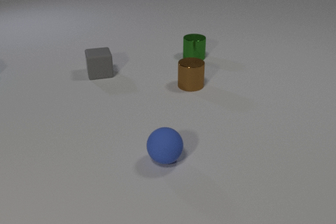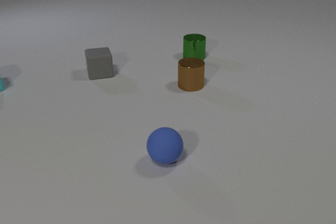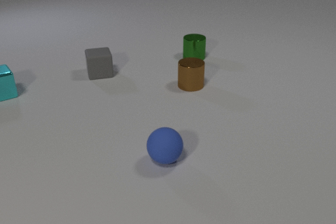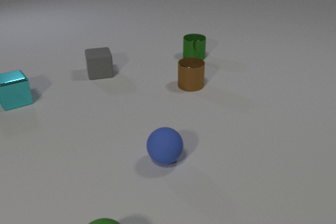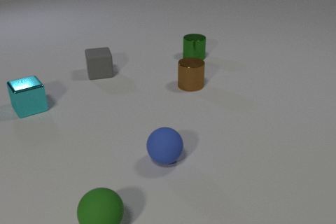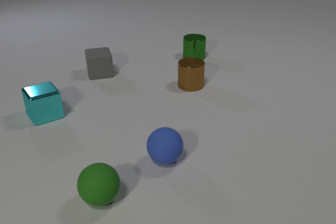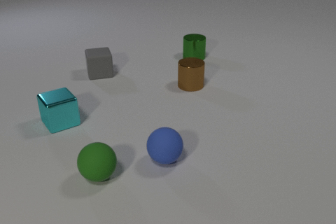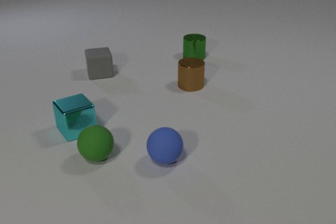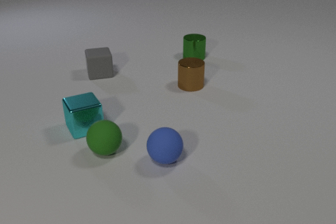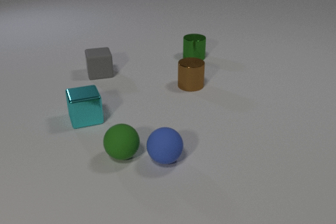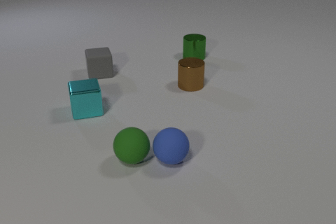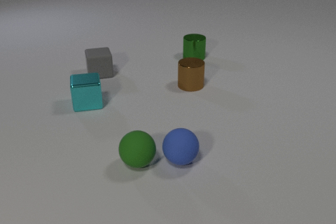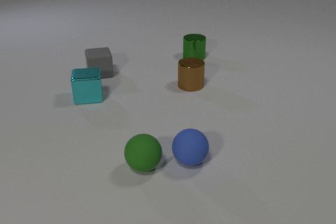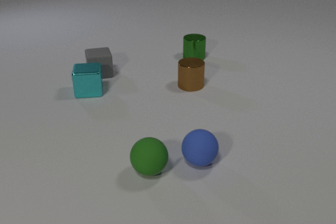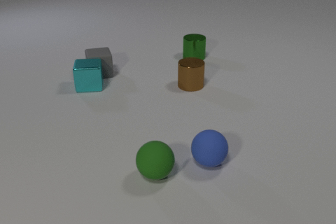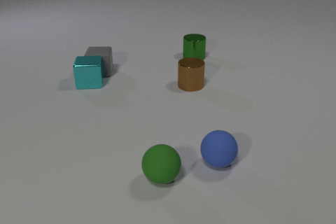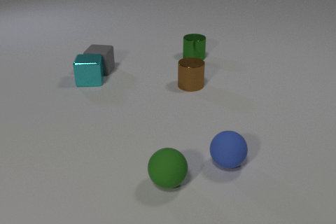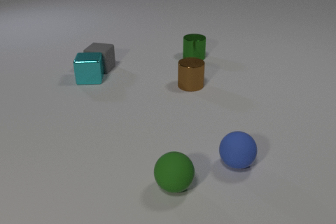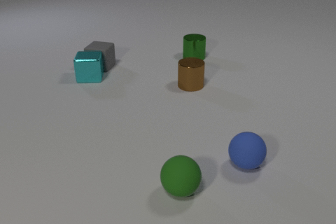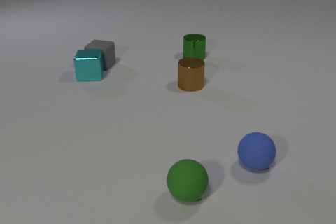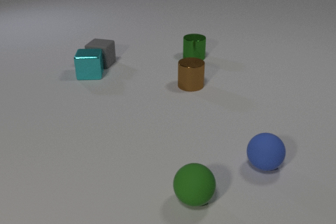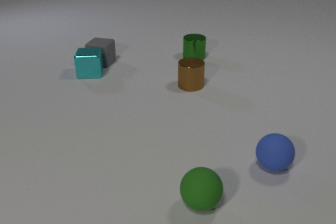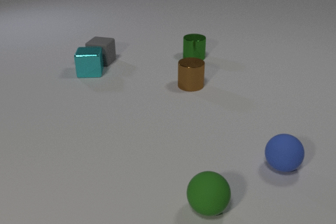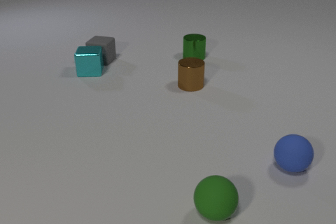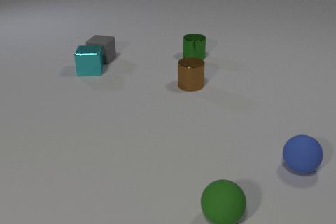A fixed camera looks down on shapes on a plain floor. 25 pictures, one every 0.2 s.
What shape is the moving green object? sphere.
How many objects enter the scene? 2.
What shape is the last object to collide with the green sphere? sphere.
0.0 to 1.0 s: The green rubber sphere comes in at the bottom edge, rolls away from the camera. The cyan metal cube comes in at the left edge, slides toward the camera and to the right.
1.0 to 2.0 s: The green rubber sphere rolls away from the camera and to the right. The cyan metal cube slides to the right. The green rubber sphere and the cyan metal cube collide. The green rubber sphere and the blue rubber sphere collide.
2.0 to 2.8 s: The green rubber sphere rolls toward the camera and to the right. The cyan metal cube slides away from the camera. The blue rubber sphere rolls to the right.
2.8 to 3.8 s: The green rubber sphere rolls to the right and toward the camera. The cyan metal cube slides away from the camera. The blue rubber sphere rolls to the right. The gray rubber cube slides away from the camera, spins so that its near face slides to the left, clockwise seen from above. The cyan metal cube and the gray rubber cube collide.
3.8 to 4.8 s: The green rubber sphere rolls to the right and toward the camera. The cyan metal cube slides away from the camera. The blue rubber sphere rolls to the right. The gray rubber cube slides away from the camera.
